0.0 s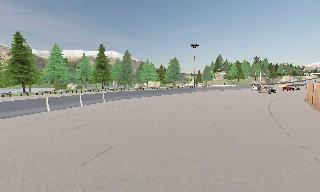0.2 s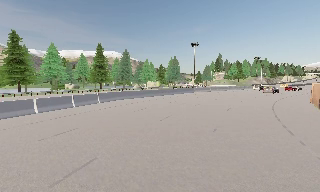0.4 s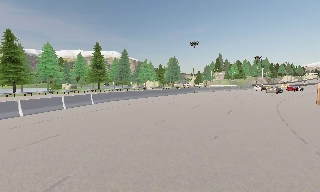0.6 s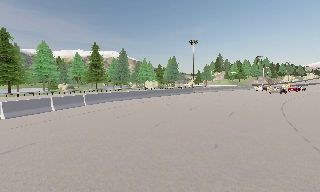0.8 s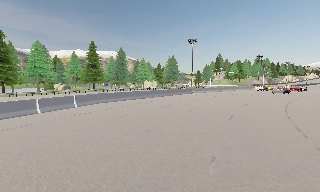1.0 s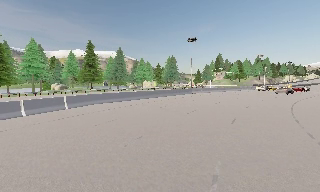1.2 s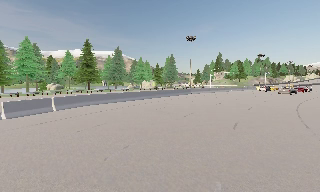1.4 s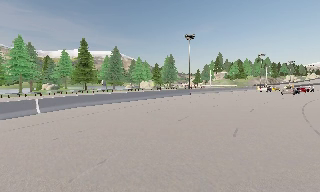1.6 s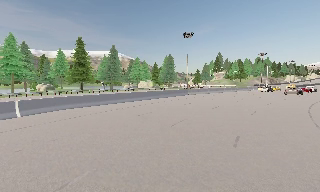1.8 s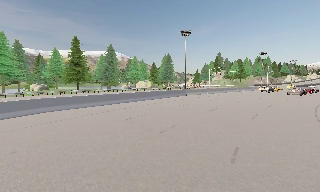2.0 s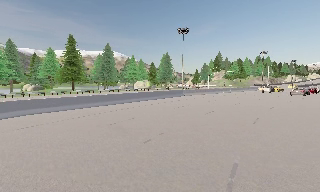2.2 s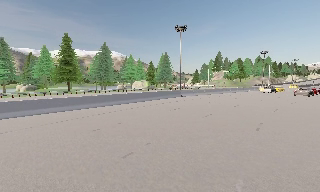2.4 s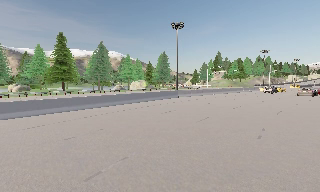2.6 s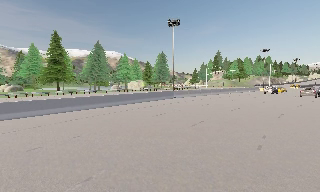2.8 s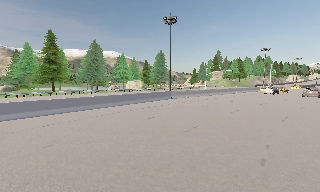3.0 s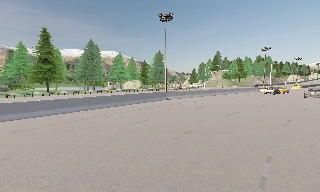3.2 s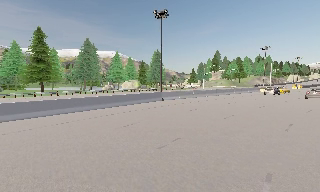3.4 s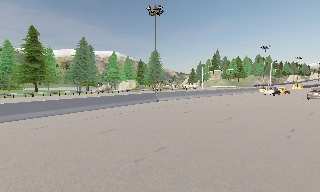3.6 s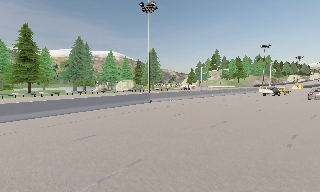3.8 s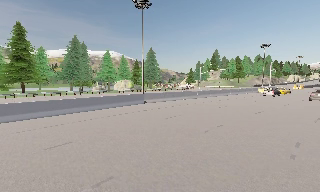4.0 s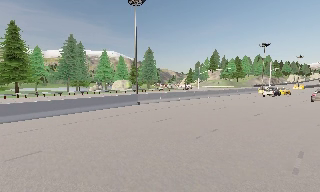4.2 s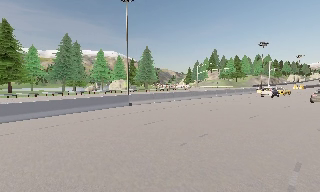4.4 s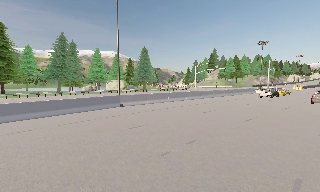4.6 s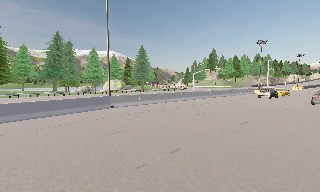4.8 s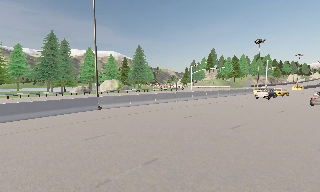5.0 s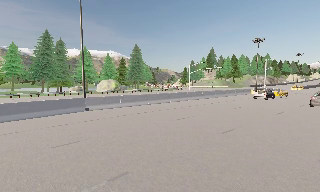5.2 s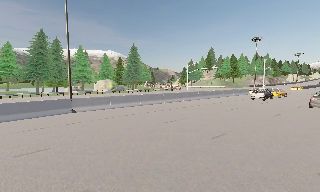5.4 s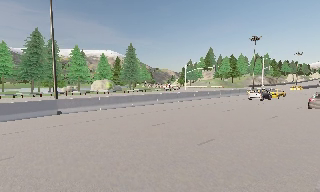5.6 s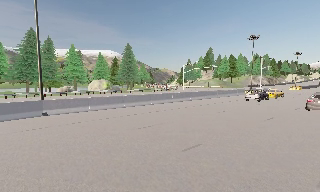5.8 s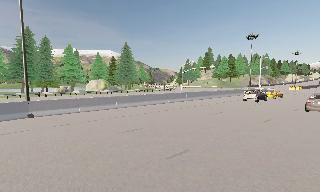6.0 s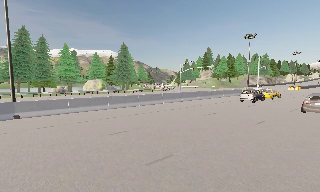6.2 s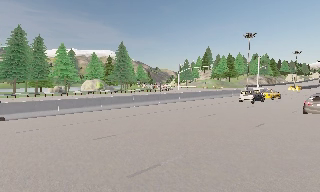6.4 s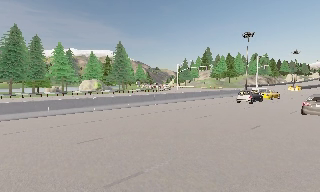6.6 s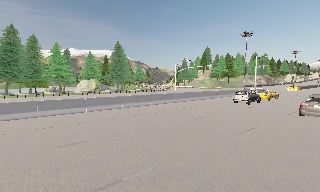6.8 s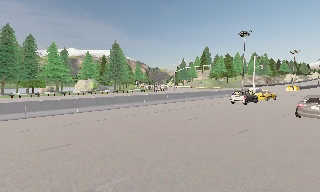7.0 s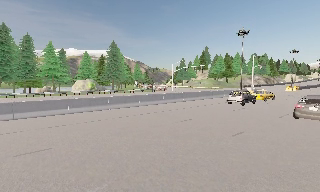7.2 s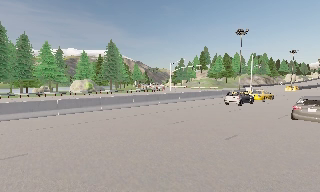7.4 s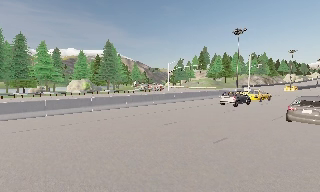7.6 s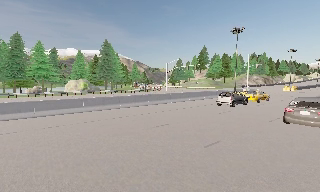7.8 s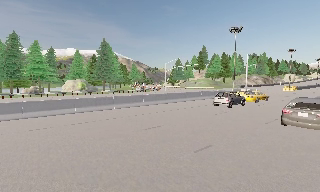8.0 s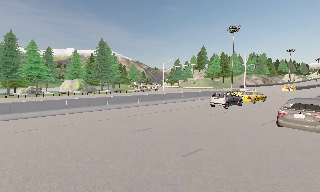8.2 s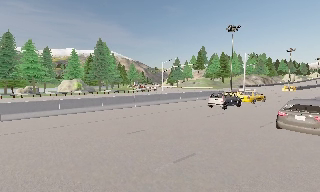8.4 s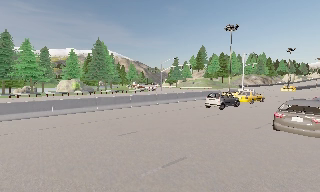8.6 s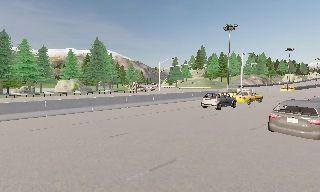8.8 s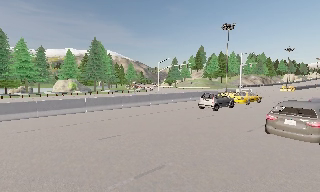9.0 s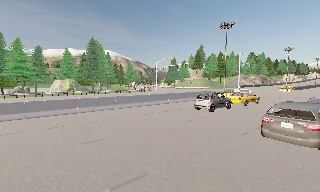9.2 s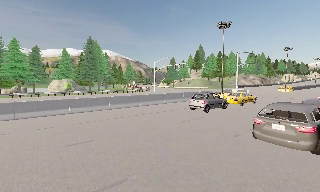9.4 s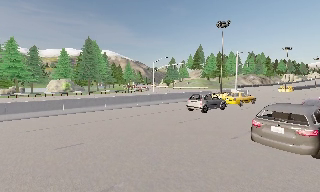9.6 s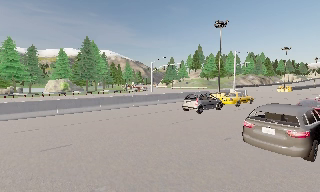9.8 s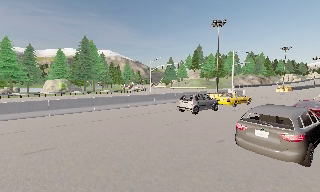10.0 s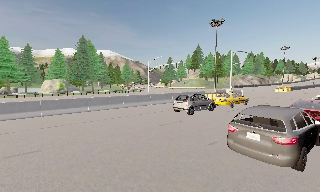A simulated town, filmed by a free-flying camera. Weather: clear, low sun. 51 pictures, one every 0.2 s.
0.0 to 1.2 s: The camera travels forward, about 7 m, so what stands in front looms larger.
1.2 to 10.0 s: The camera travels forward and to its right, about 40 m, so what stands in front looms larger. It loses speed.
The film runs forward here.
